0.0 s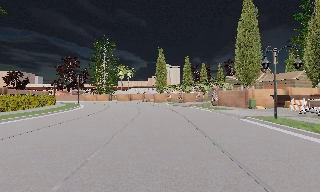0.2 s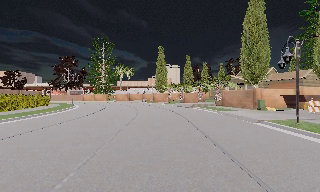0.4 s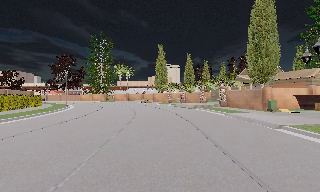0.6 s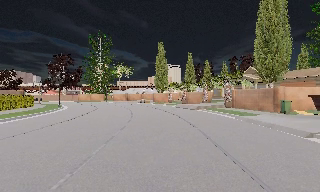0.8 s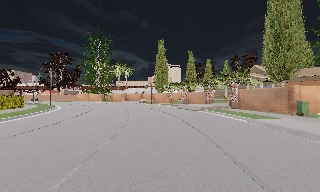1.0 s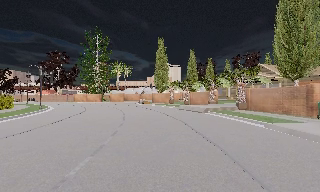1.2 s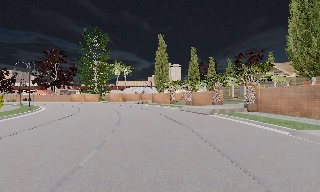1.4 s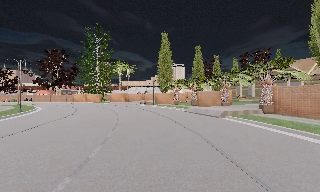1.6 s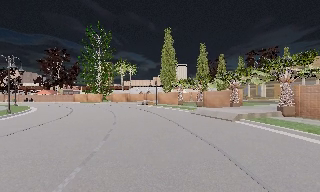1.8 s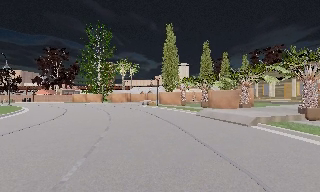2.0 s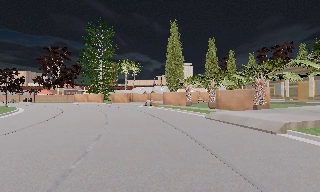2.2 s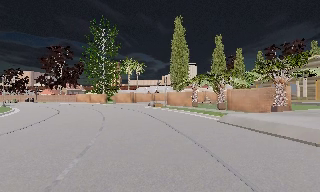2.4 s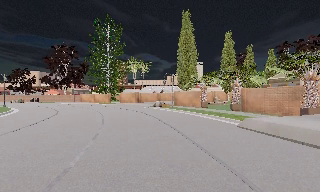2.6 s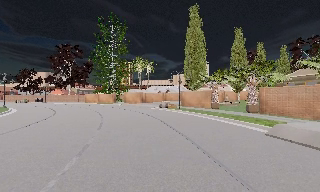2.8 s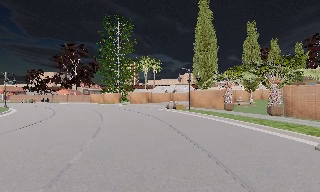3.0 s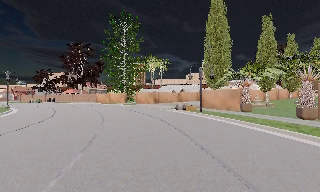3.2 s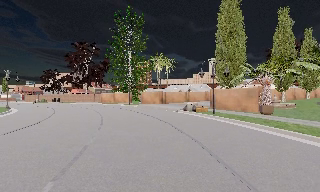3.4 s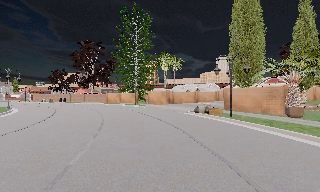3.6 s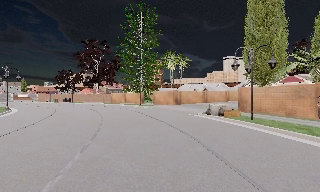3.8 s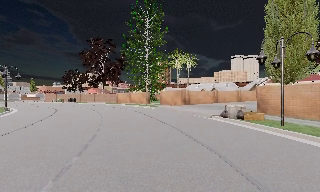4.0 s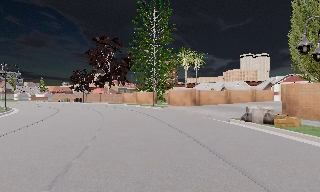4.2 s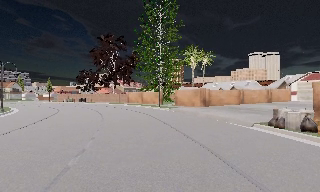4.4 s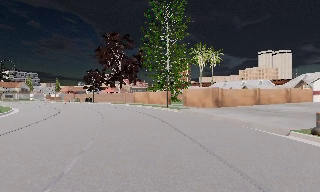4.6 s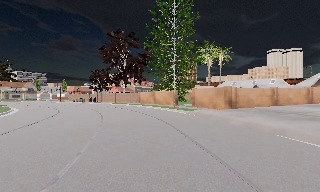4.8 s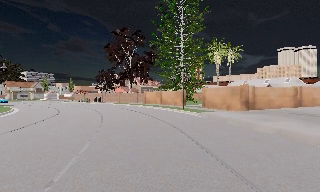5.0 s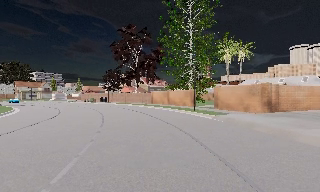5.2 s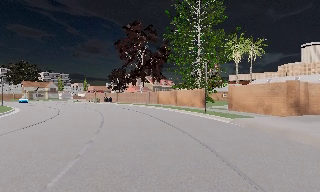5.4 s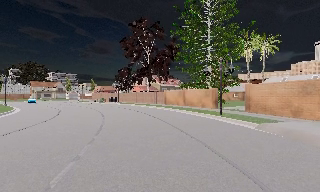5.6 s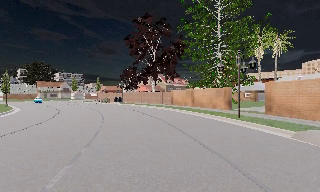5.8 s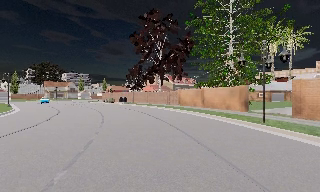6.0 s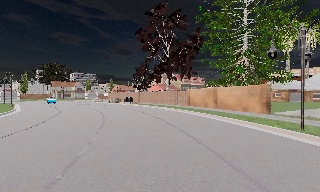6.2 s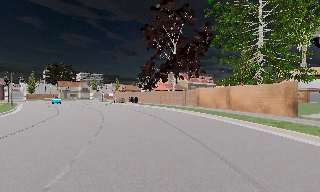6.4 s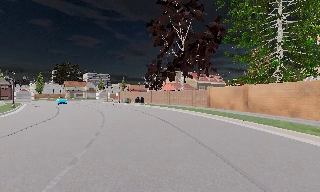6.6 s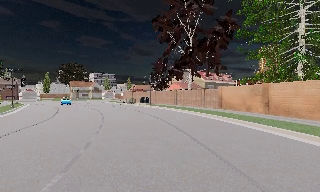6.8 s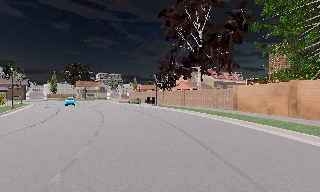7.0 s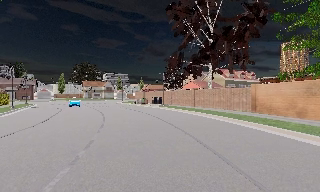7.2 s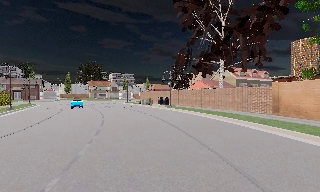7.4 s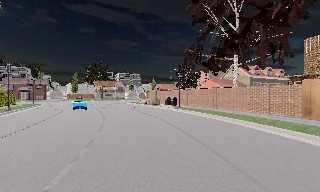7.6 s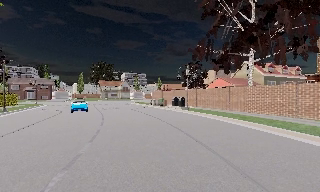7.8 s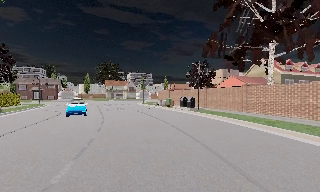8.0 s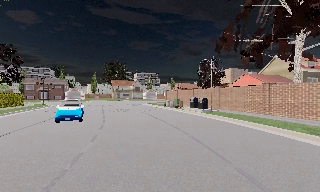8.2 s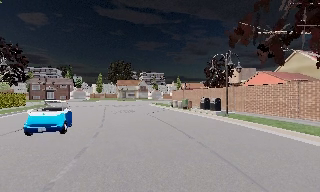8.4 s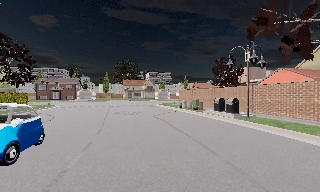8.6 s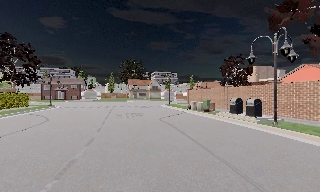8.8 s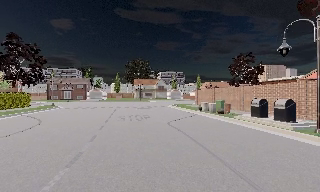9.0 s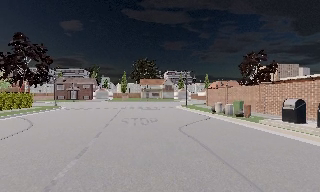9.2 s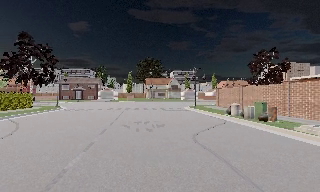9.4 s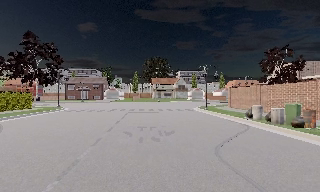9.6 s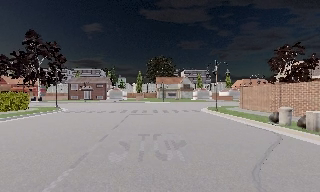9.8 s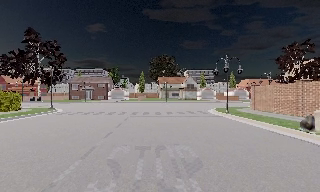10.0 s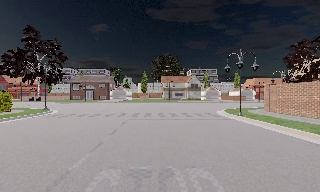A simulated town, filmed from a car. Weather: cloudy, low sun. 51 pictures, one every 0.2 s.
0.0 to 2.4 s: The camera travels forward, about 19 m, so what stands in front looms larger.
2.4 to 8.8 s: The scene slides to the right, as the camera pans about 70 degrees to its left. It travels forward, about 50 m.
8.8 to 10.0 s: The camera travels forward, about 9 m, so what stands in front looms larger.
The film runs forward here.
